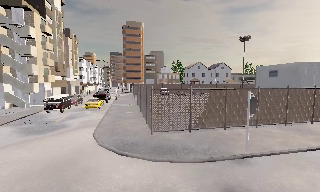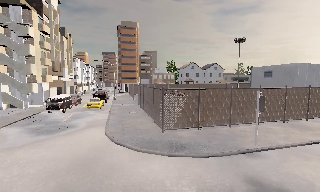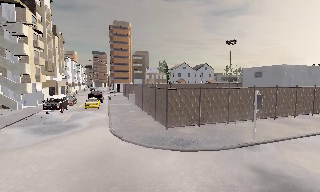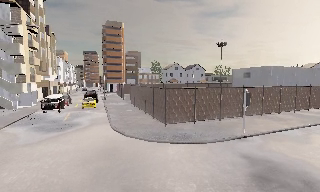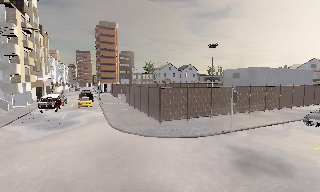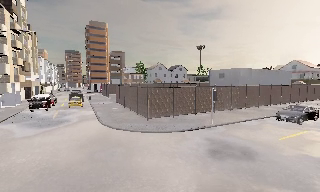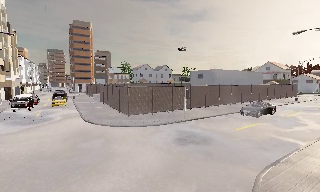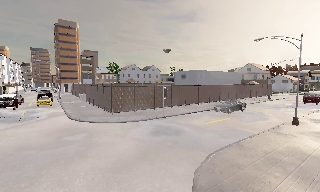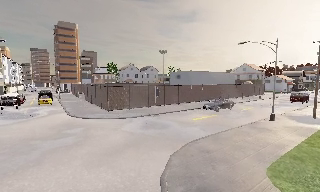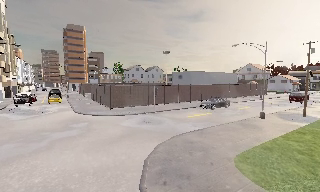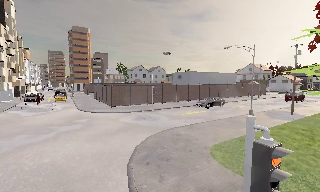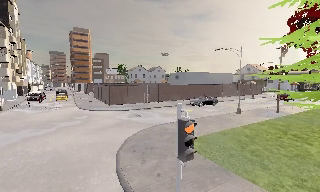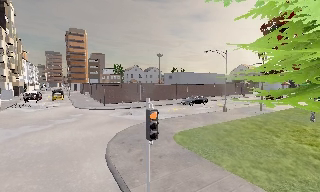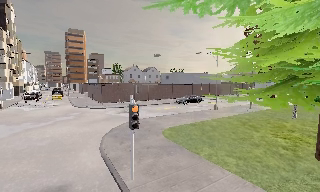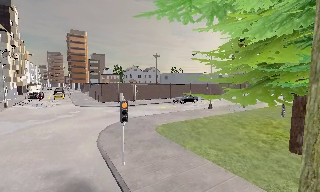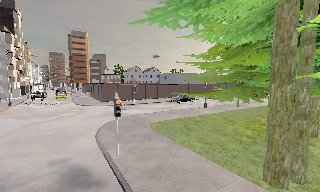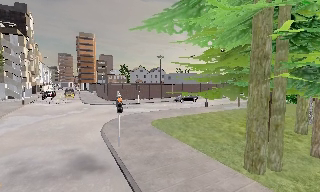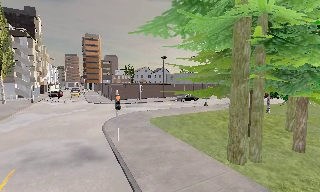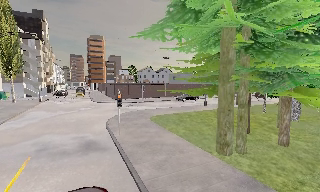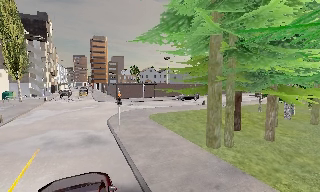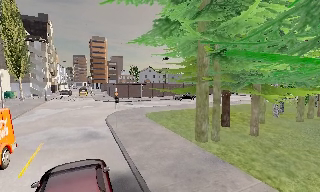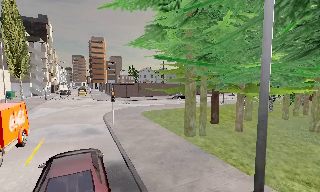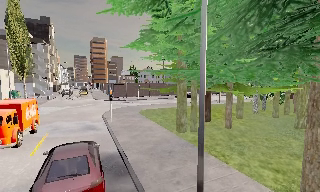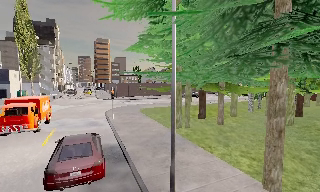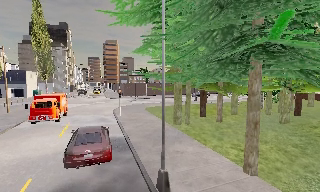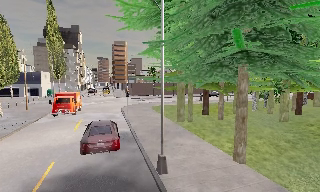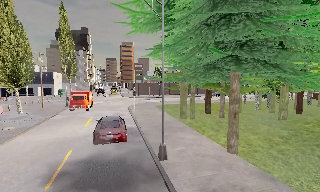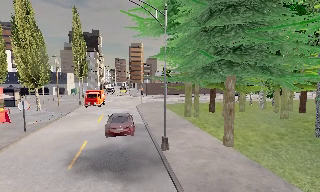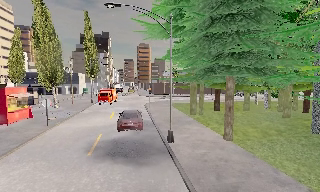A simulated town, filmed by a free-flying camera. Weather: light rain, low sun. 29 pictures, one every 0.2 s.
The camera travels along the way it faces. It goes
backward.
0.0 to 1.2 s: The camera pans to its right, which is clockwise from overhead, by about 20 degrees. It travels backward, about 6 m, so what stands in front gets smaller.
1.2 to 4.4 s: The camera travels backward and to its right, about 20 m, so what stands in front gets smaller. It loses speed.
4.4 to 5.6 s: The camera pans to its left, which is counterclockwise from overhead, by about 15 degrees. It travels backward, about 7 m, so what stands in front gets smaller.
The film runs backward here.
